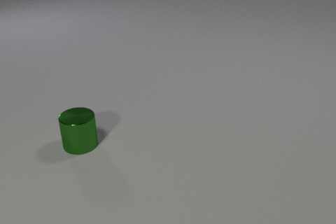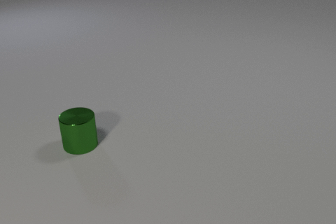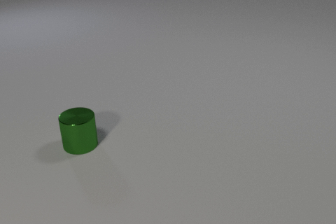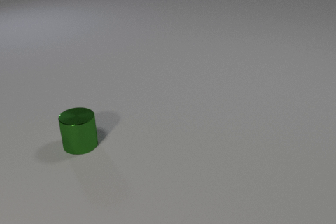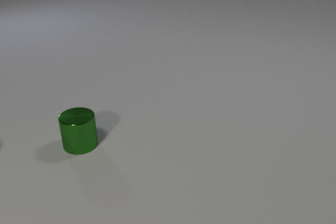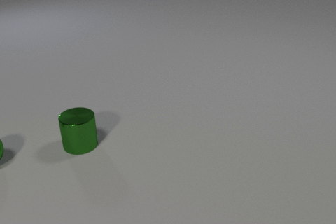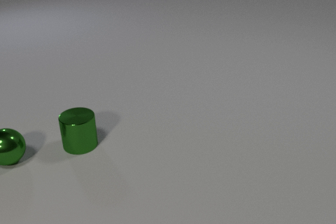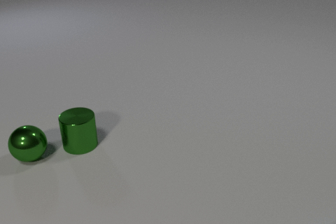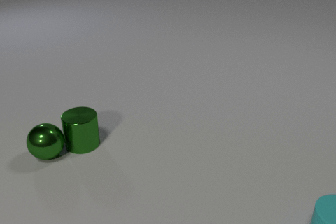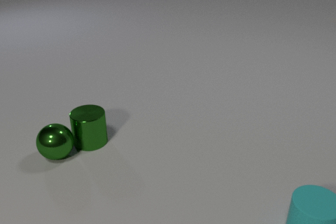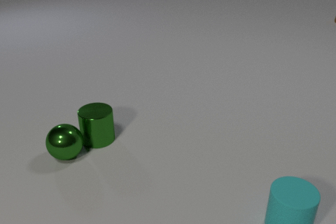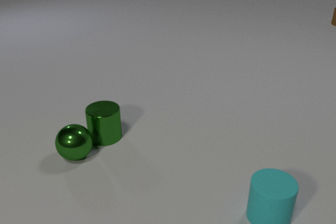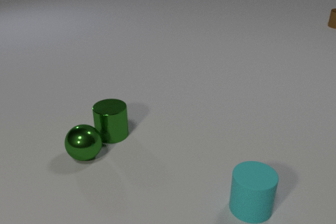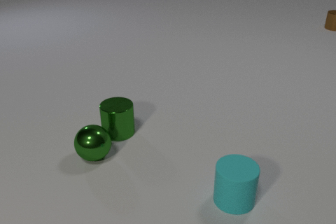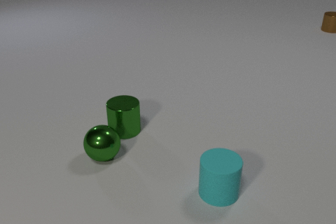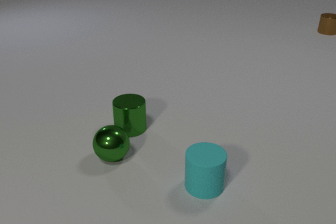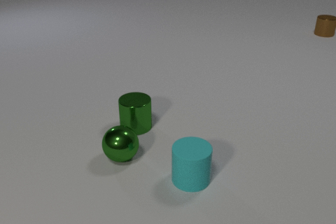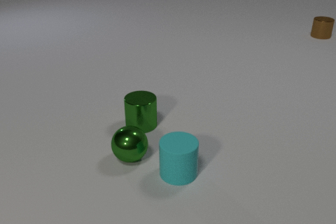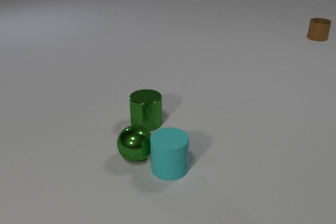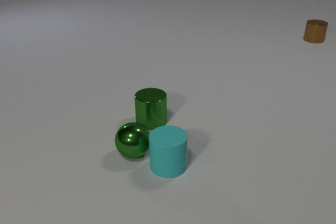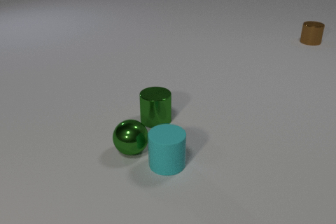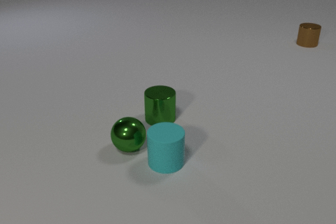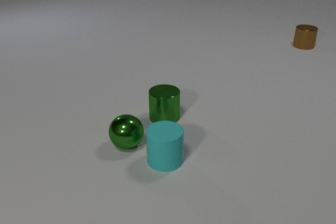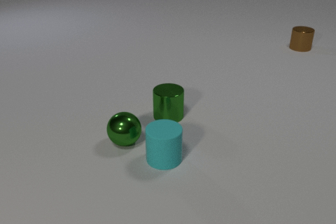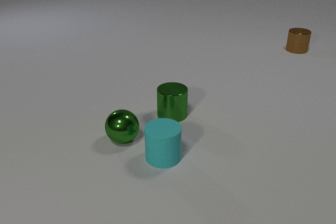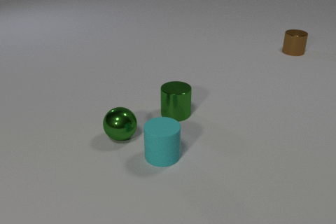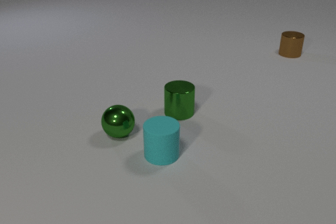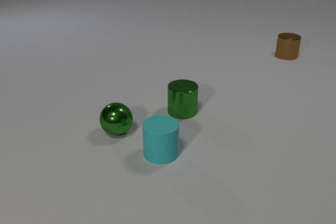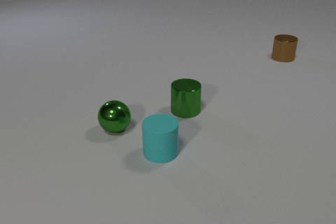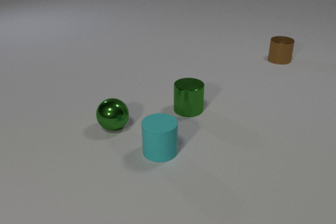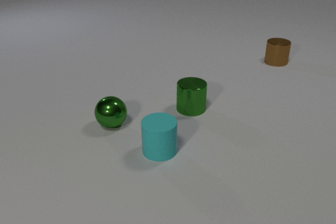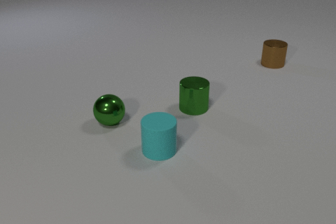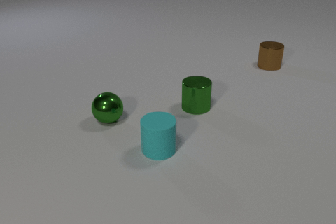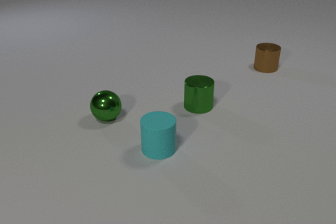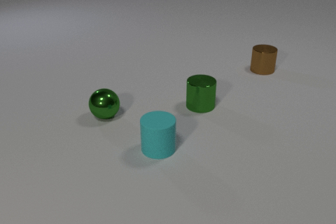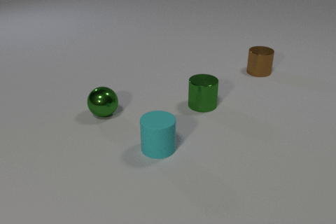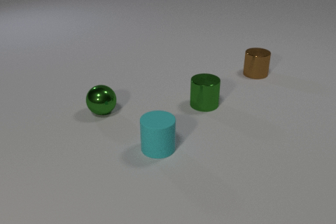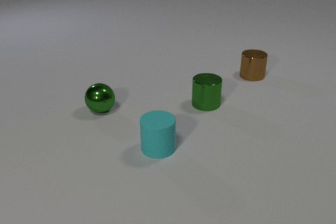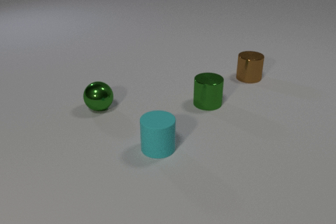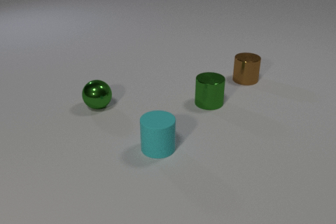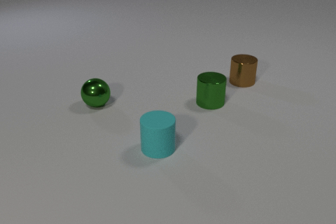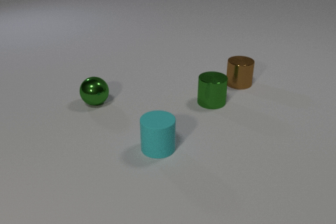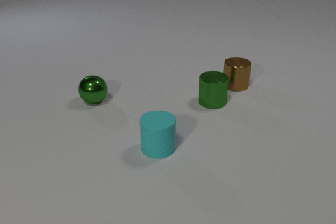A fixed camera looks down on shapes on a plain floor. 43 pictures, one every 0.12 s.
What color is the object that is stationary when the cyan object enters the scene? green.
What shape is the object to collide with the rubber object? sphere.
What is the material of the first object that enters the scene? metal.
0.00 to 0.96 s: The green metal sphere comes in at the left edge, rolls to the right. The cyan rubber cylinder comes in at the right edge, slides to the left. The green metal sphere and the green metal cylinder collide.
0.96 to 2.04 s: The green metal sphere rolls to the right. The green metal cylinder slides to the right and away from the camera. The brown metal cylinder comes in at the right edge, slides toward the camera. The cyan rubber cylinder slides to the left and away from the camera.
2.04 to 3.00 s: The green metal sphere rolls away from the camera. The green metal cylinder slides to the right and away from the camera. The brown metal cylinder slides toward the camera and to the left. The cyan rubber cylinder slides away from the camera and to the left. The green metal sphere and the cyan rubber cylinder collide.
3.00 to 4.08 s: The green metal sphere rolls away from the camera. The green metal cylinder slides to the right and away from the camera. The brown metal cylinder slides toward the camera and to the left. The cyan rubber cylinder slides away from the camera.
4.08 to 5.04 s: The green metal sphere rolls away from the camera. The green metal cylinder slides to the right and away from the camera. The brown metal cylinder slides toward the camera and to the left.
